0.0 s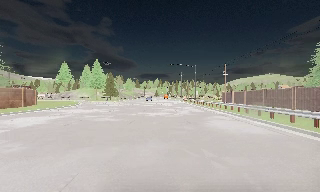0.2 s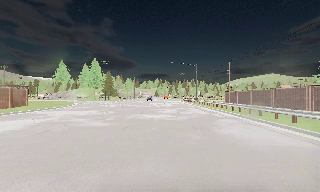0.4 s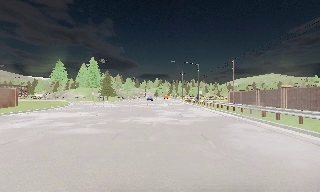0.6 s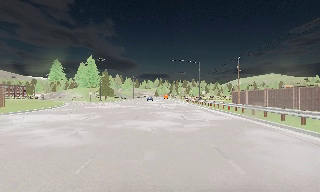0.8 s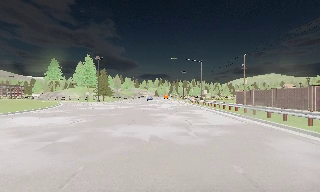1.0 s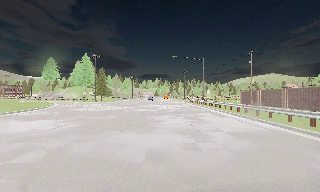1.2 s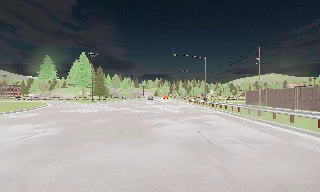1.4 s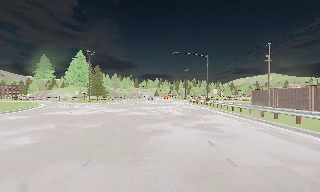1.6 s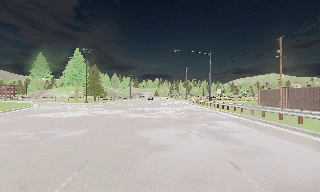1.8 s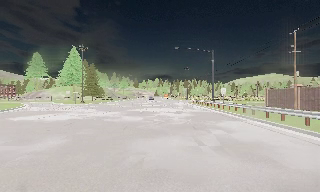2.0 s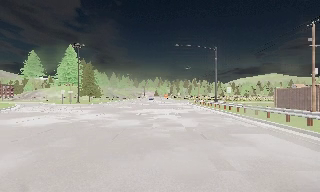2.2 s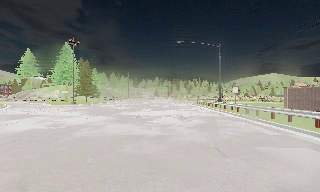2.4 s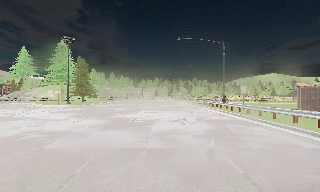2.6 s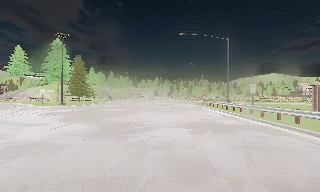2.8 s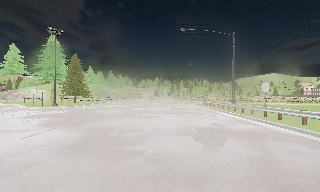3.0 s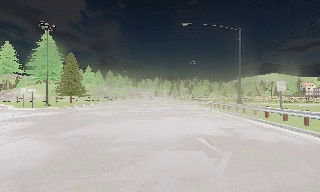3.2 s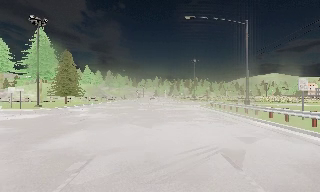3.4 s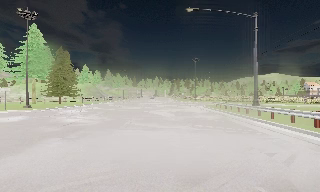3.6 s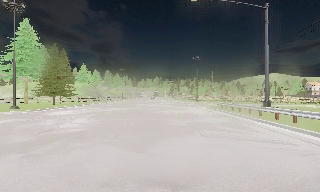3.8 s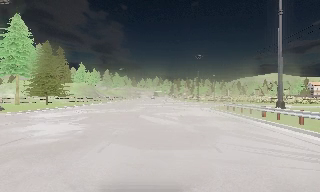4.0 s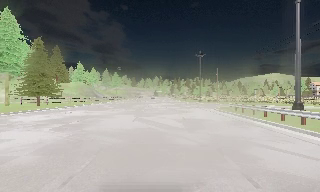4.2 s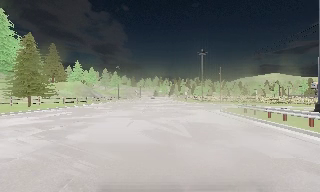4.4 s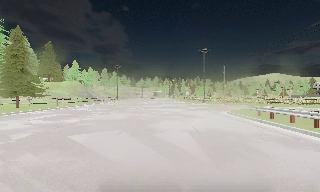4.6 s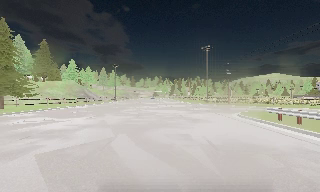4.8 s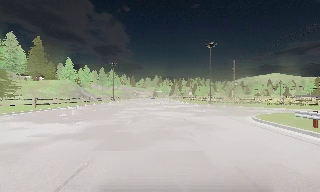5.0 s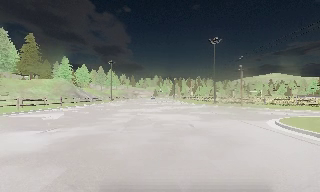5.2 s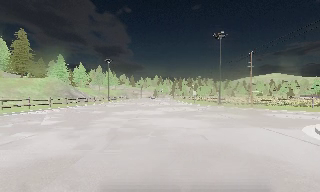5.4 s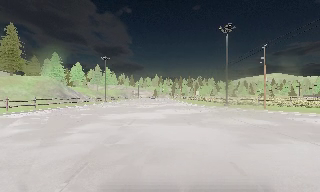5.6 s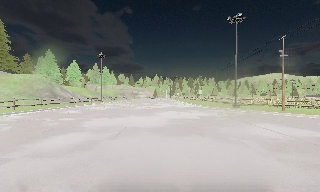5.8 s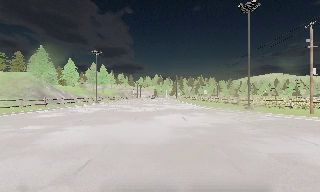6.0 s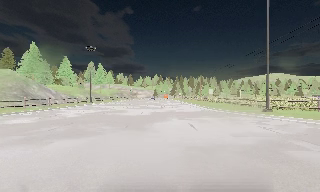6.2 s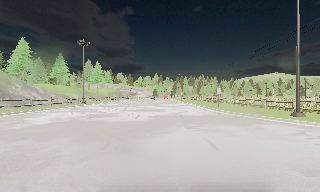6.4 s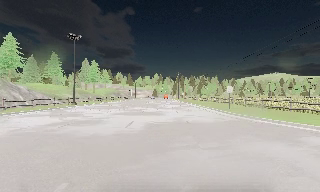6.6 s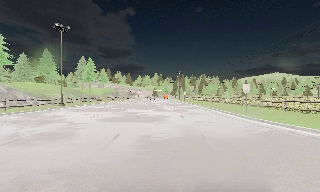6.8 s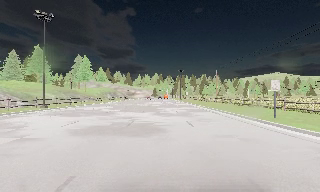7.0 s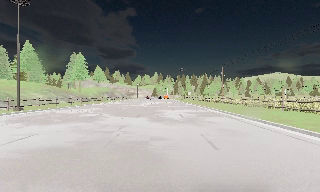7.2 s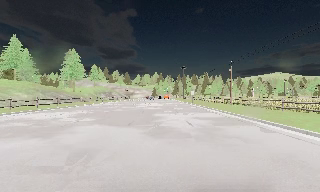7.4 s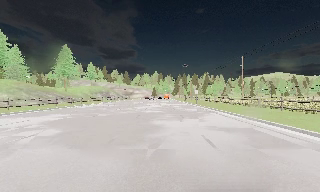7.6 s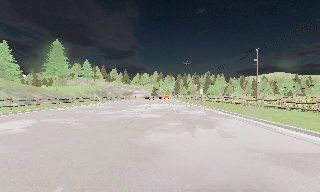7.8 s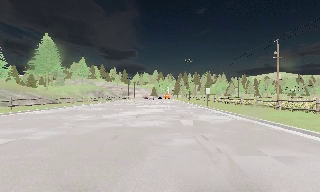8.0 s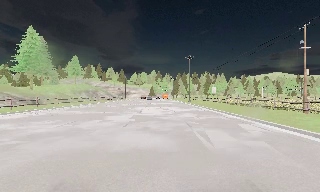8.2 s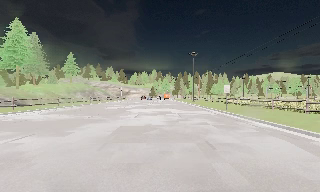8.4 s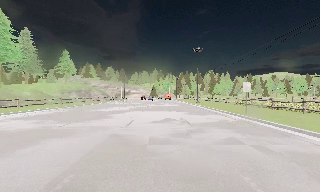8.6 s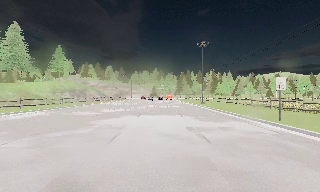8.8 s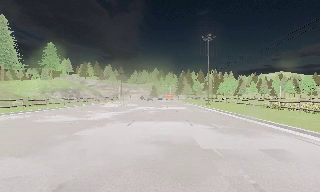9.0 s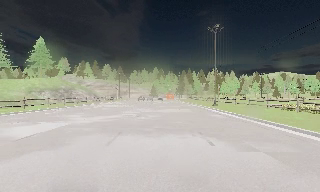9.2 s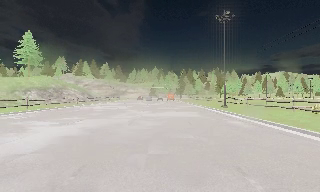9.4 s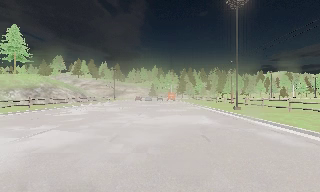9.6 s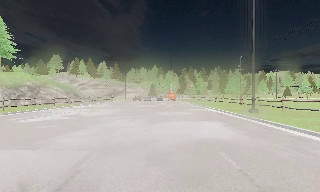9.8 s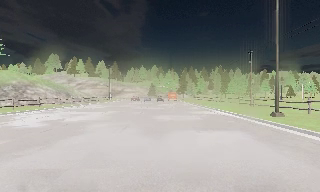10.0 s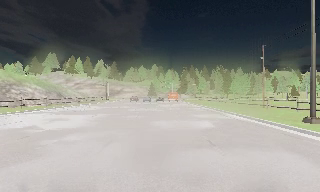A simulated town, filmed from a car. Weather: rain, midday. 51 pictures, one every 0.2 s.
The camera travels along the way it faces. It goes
forward.
0.0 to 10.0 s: The camera travels forward, about 130 m, so what stands in front looms larger. It gains speed.
The film runs forward here.
